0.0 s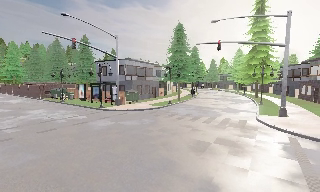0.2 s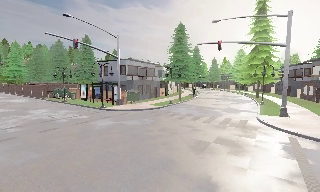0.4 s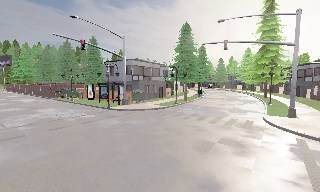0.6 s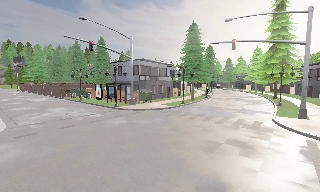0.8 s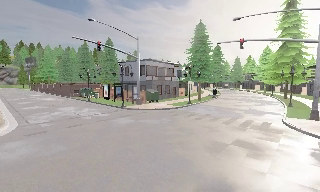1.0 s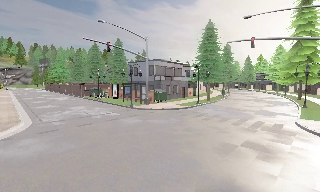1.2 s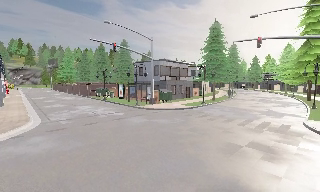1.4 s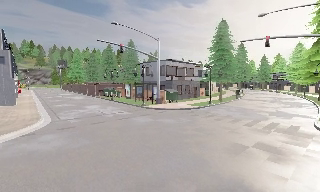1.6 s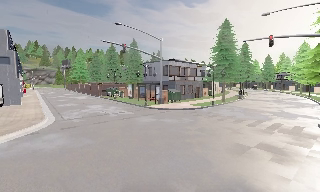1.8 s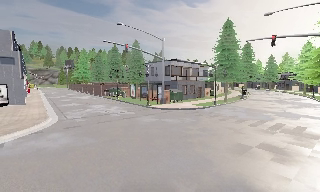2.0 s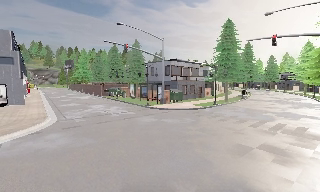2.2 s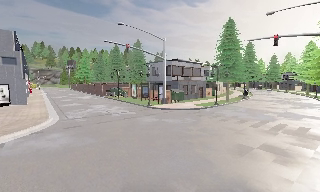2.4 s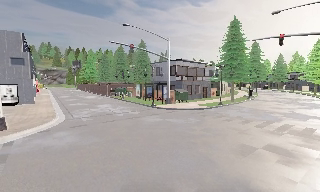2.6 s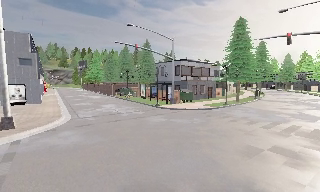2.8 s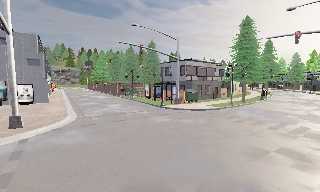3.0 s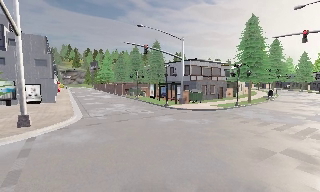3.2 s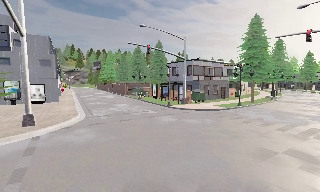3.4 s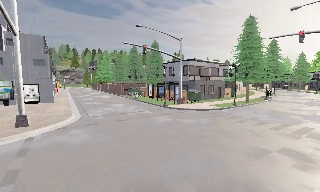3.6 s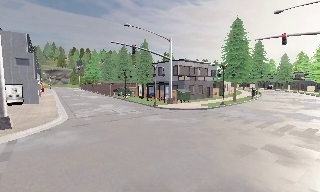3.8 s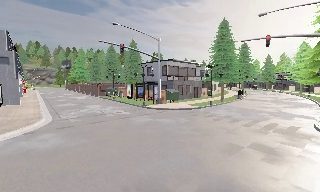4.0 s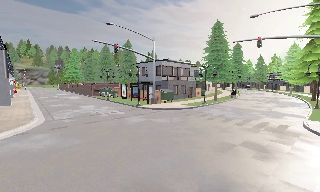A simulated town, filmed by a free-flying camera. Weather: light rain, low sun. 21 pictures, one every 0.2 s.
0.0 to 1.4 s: The camera swings to its left by about 15 degrees, and the scene slides to the right.
1.4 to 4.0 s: The camera shifts only a little, or ends up much as it began.
The film runs forward here.
